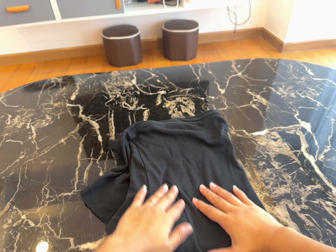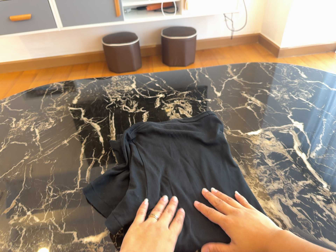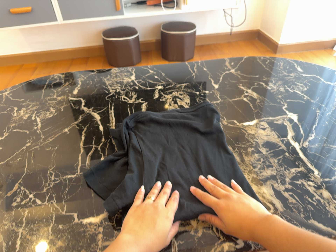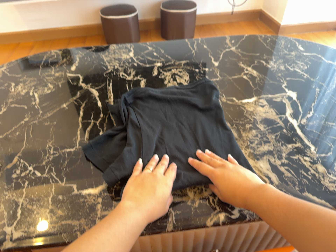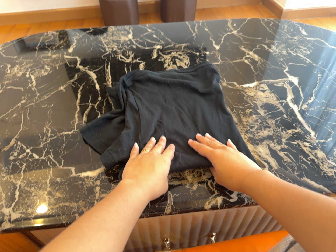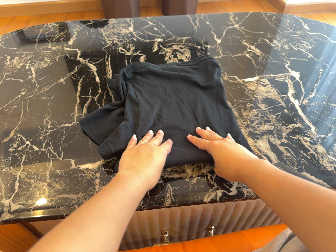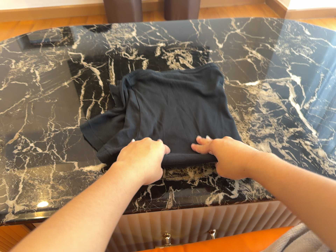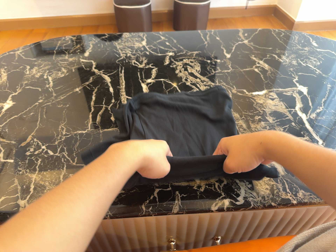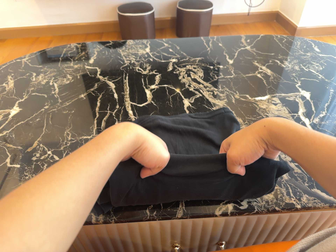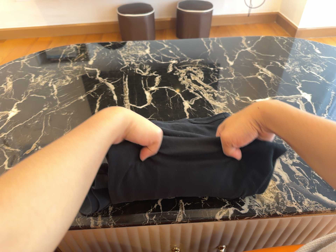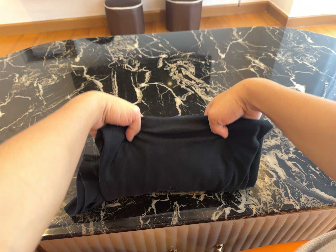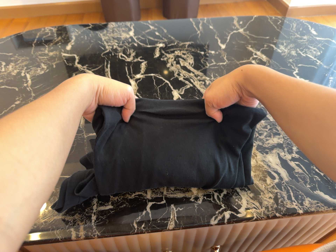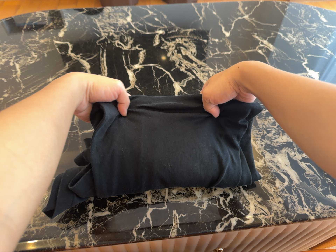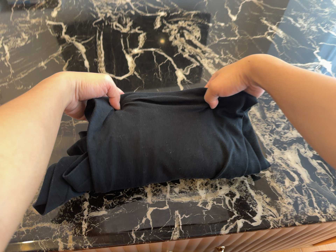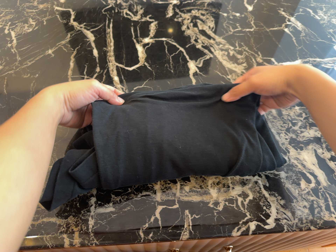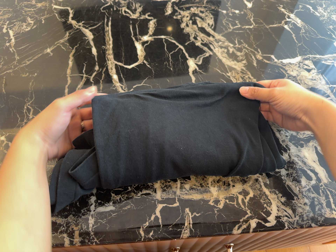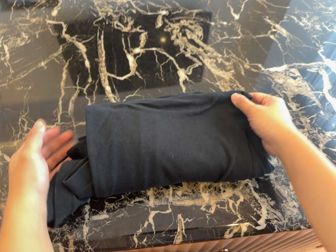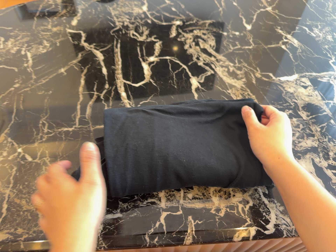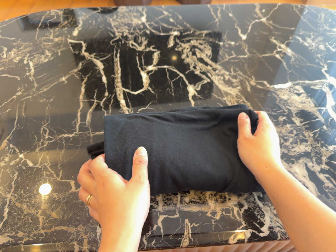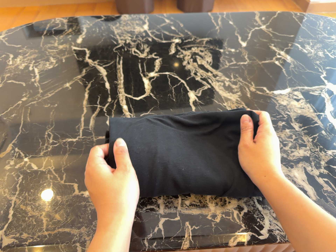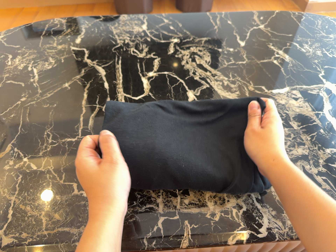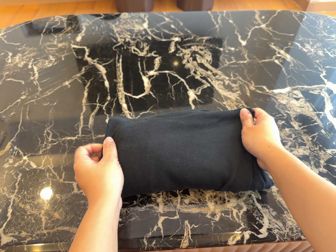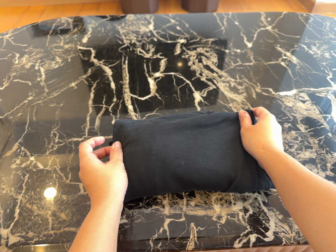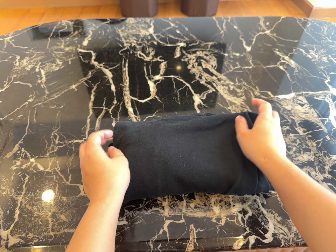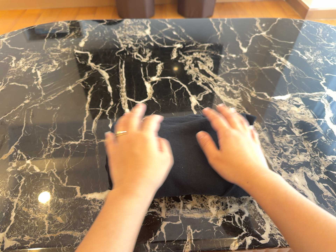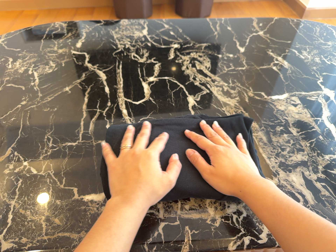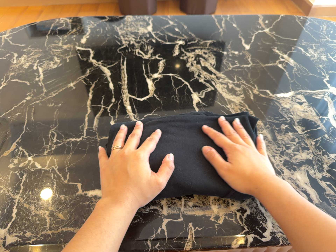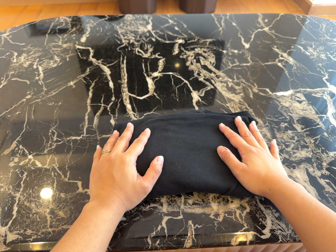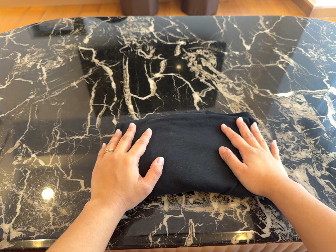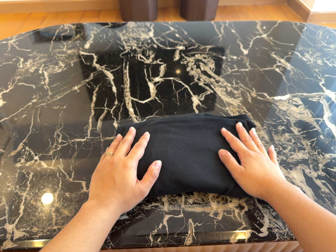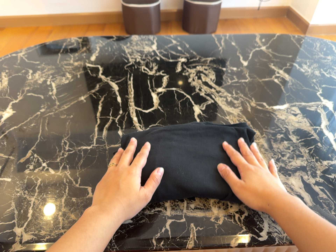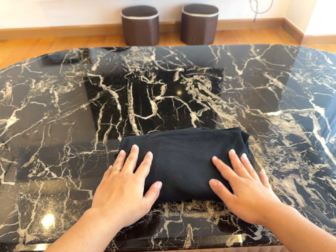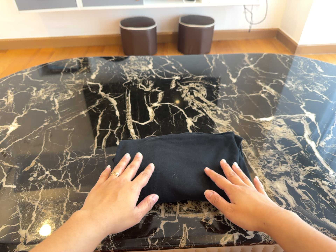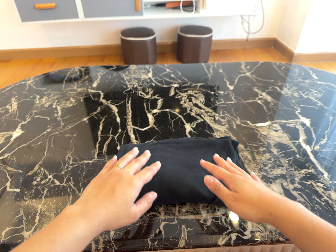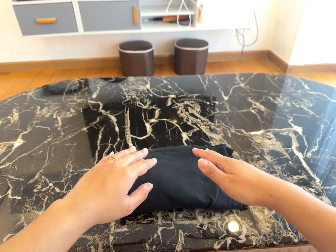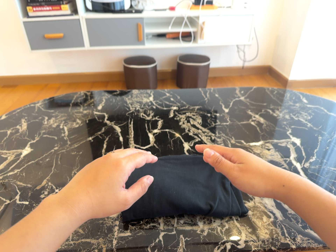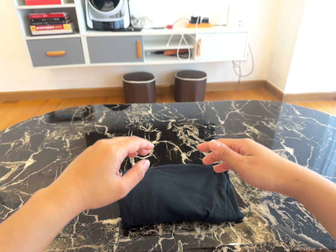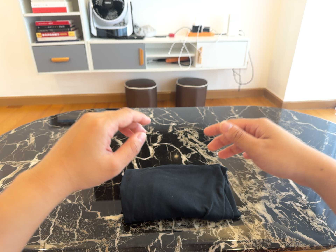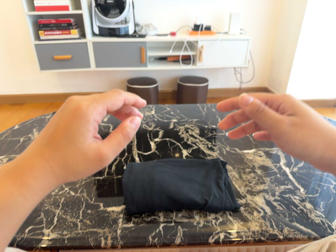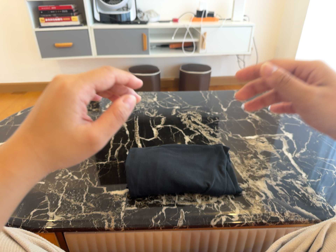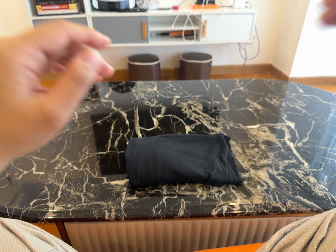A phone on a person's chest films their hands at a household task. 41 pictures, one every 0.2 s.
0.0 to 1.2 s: The camera travels toward the bottom of its view, about 7 cm, so close, fixed things drift upward.
1.2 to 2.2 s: The camera shifts only a little, or ends up much as it began.
2.2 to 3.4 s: The camera travels forward, about 7 cm, so what stands in front looms larger.
3.4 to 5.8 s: The camera shifts only a little, or ends up much as it began.
5.8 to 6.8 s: The camera travels backward, about 10 cm, so what stands in front gets smaller. Its aim tips toward the top of its view by about 10 degrees, and the scene shifts downward.
6.8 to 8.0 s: The camera travels backward and toward the bottom of its view, about 10 cm, so what stands in front gets smaller.
The film runs forward here.
